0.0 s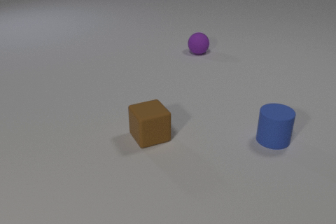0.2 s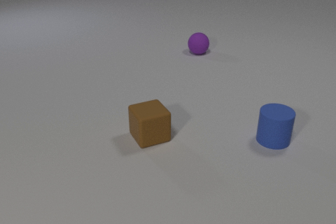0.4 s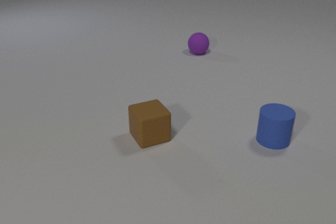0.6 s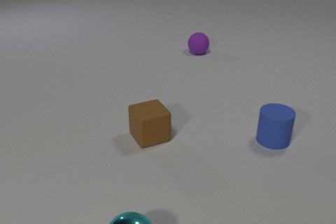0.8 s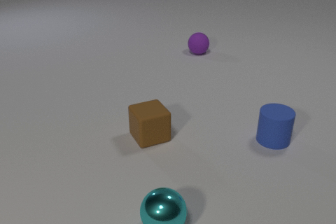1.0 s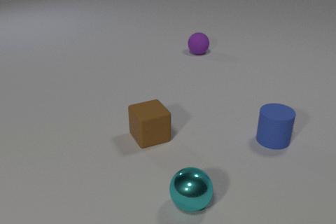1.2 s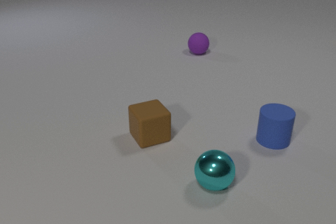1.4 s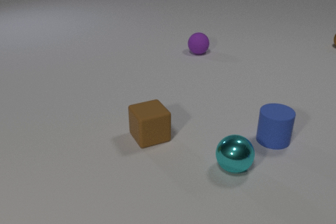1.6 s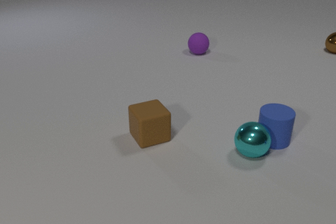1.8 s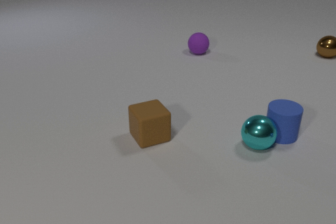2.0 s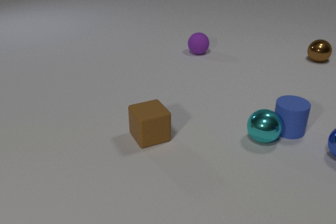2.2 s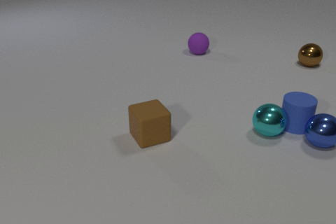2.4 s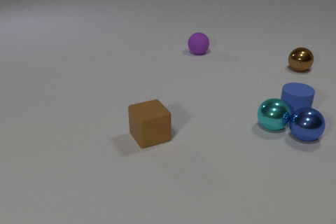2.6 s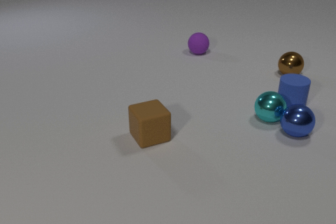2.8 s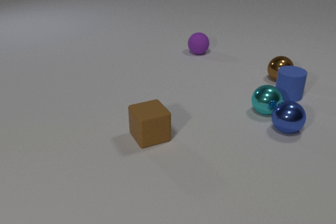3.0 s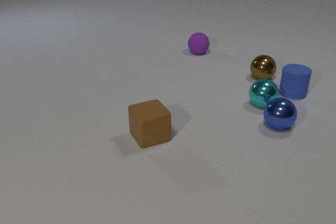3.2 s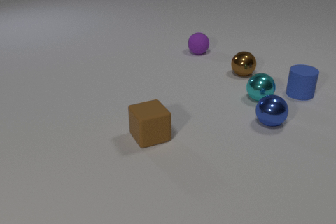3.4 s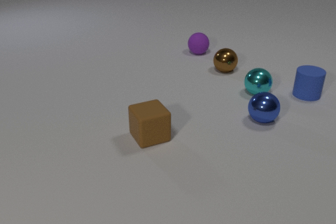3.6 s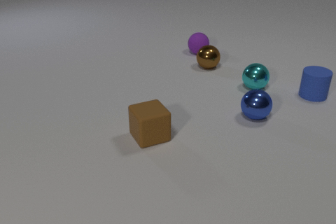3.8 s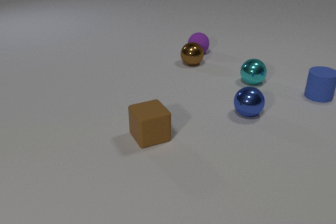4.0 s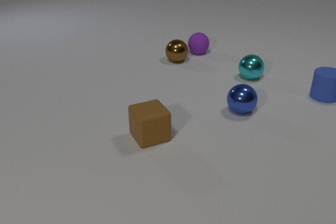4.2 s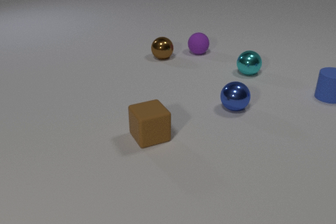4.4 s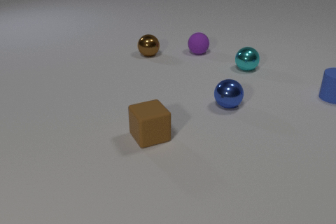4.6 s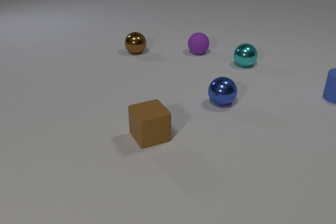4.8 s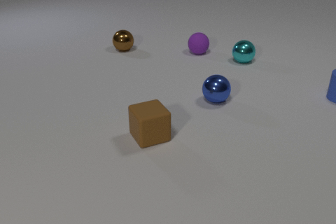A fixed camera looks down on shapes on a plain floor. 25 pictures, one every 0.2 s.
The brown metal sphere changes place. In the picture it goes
to the left.
The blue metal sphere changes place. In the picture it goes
to the left.
0.0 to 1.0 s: The cyan metal sphere comes in at the bottom edge, rolls away from the camera and to the right.
1.0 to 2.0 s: The cyan metal sphere rolls away from the camera and to the right. The blue rubber cylinder slides away from the camera and to the right. The blue metal sphere comes in at the right edge. The brown metal sphere comes in at the right edge, rolls toward the camera and to the left. The cyan metal sphere and the blue rubber cylinder collide.
2.0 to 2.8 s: The cyan metal sphere rolls away from the camera. The blue rubber cylinder slides away from the camera. The blue metal sphere rolls to the left and away from the camera. The brown metal sphere rolls toward the camera and to the left. The blue rubber cylinder and the blue metal sphere collide. The cyan metal sphere and the blue metal sphere collide.
2.8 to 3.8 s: The cyan metal sphere rolls away from the camera. The blue rubber cylinder slides to the right. The blue metal sphere rolls to the left and away from the camera. The brown metal sphere rolls to the left. The blue rubber cylinder and the brown metal sphere collide.
3.8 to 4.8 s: The cyan metal sphere rolls away from the camera. The blue rubber cylinder slides to the right. The blue metal sphere rolls to the left and away from the camera. The brown metal sphere rolls to the left and away from the camera.
What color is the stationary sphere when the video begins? purple.
How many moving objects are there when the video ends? 4.
What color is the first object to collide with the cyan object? blue.
